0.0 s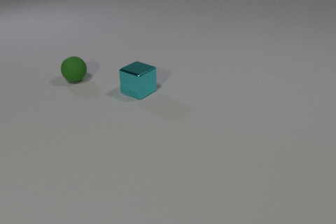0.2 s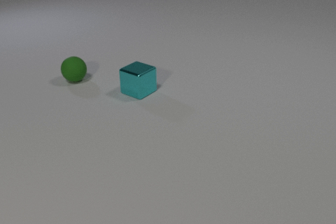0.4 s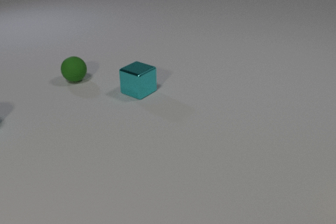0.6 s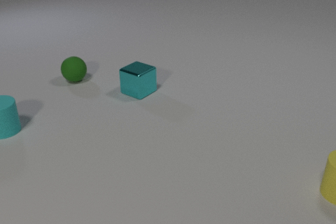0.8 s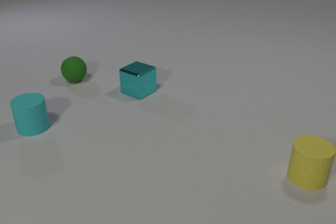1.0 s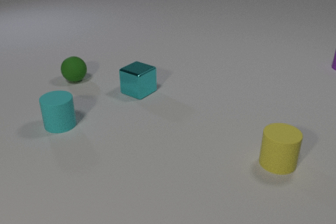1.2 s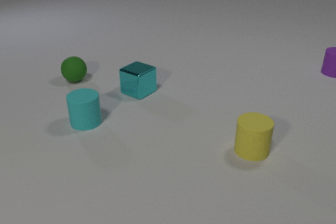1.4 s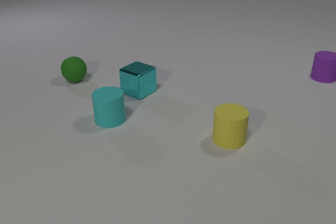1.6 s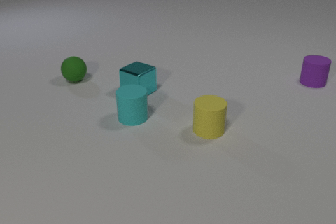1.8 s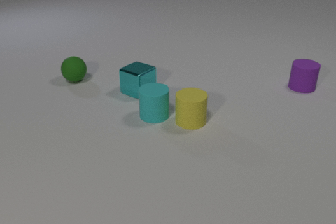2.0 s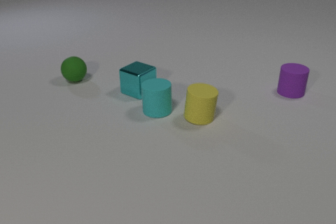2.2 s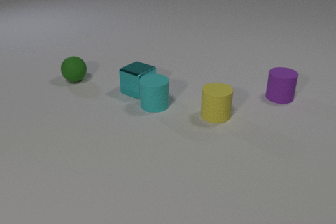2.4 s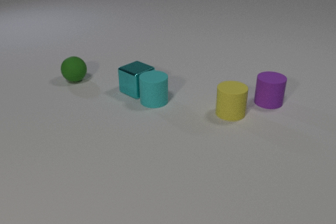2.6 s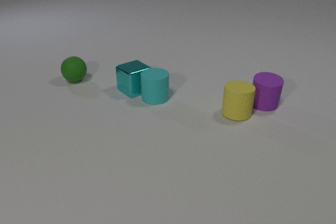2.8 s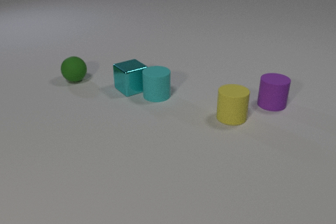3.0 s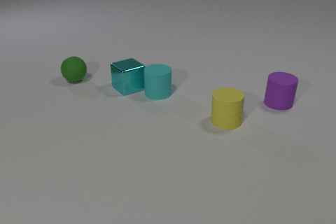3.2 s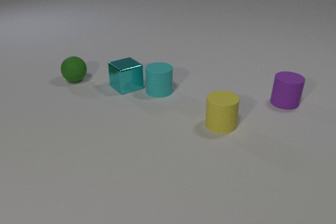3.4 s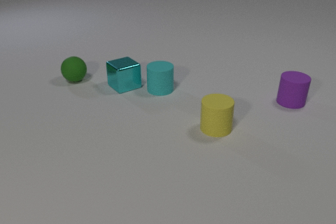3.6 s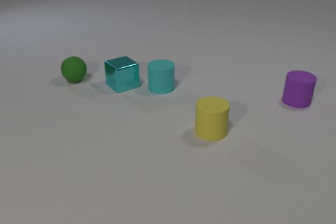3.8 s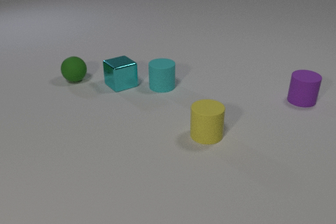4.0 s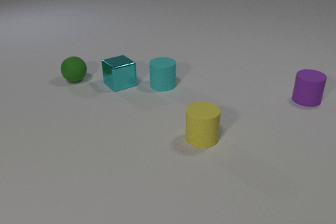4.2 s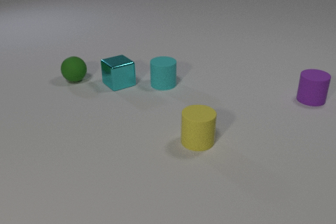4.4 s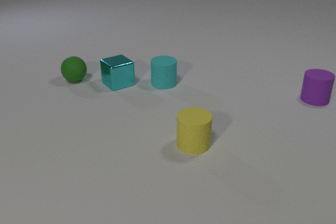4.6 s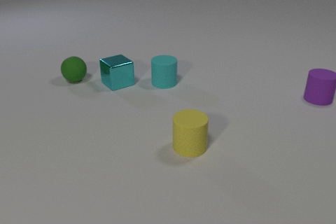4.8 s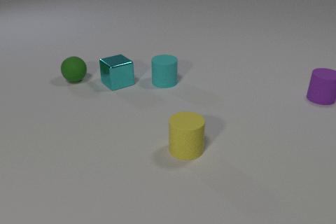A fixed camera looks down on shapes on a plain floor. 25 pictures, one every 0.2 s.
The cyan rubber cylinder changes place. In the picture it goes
to the right.
0.0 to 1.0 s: The yellow rubber cylinder comes in at the right edge, slides to the left. The cyan rubber cylinder comes in at the left edge, slides to the right. The purple rubber cylinder comes in at the right edge, slides toward the camera.
1.0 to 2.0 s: The yellow rubber cylinder slides to the left and away from the camera. The cyan rubber cylinder slides to the right. The purple rubber cylinder slides toward the camera and to the left. The yellow rubber cylinder and the cyan rubber cylinder collide.
2.0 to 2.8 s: The yellow rubber cylinder slides to the right. The cyan rubber cylinder slides away from the camera. The purple rubber cylinder slides toward the camera and to the left. The cyan metal cube slides to the left and away from the camera. The cyan rubber cylinder and the cyan metal cube collide. The yellow rubber cylinder and the purple rubber cylinder collide.
2.8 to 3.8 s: The yellow rubber cylinder slides toward the camera and to the left. The cyan rubber cylinder slides away from the camera. The purple rubber cylinder slides to the right and away from the camera. The cyan metal cube slides away from the camera and to the left.
3.8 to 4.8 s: The yellow rubber cylinder slides toward the camera and to the left. The cyan rubber cylinder slides away from the camera. The purple rubber cylinder slides to the right and away from the camera.
How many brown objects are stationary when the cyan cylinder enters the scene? 0.
What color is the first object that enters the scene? cyan.
How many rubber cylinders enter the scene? 3.
